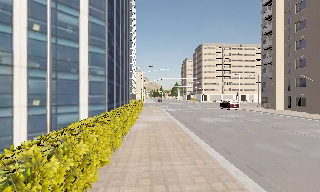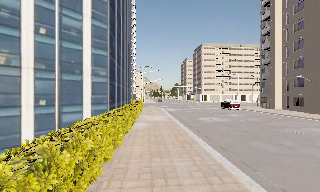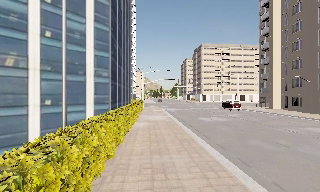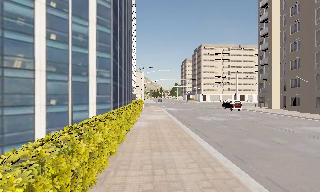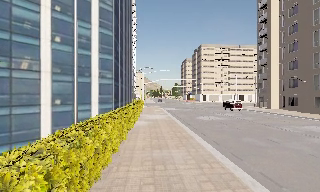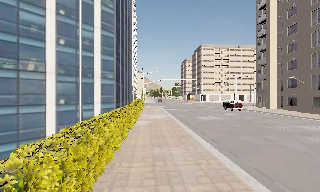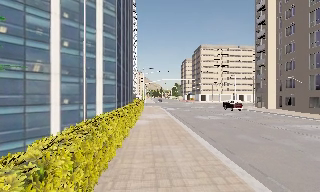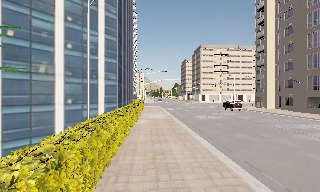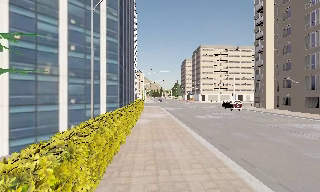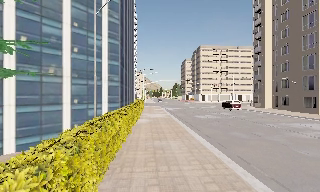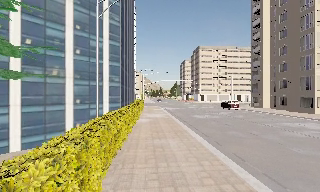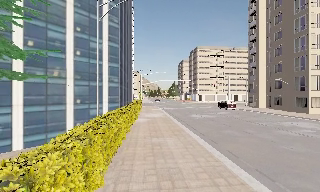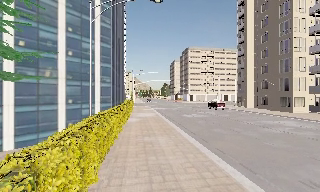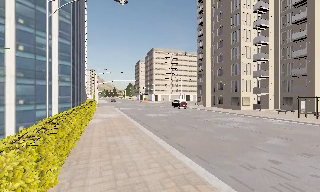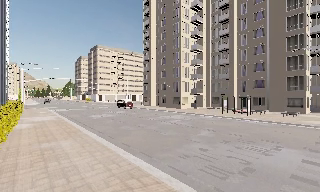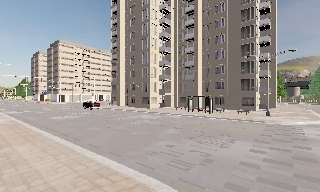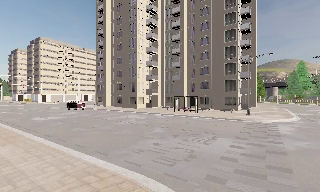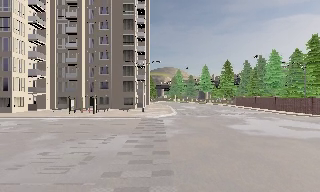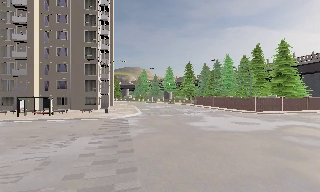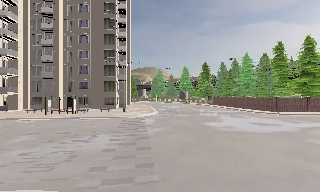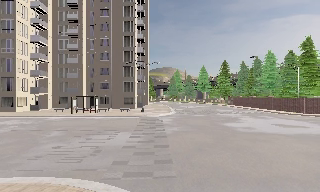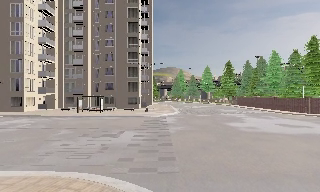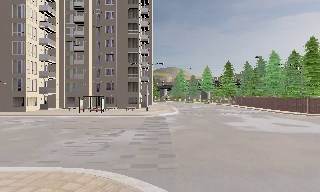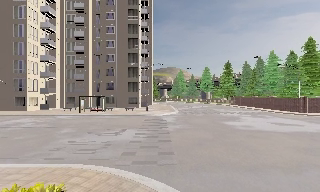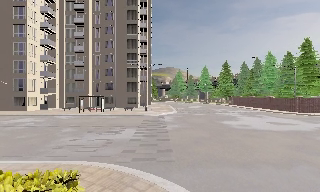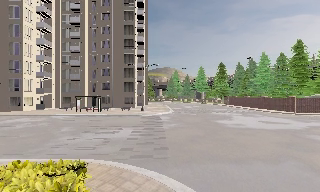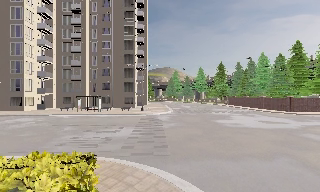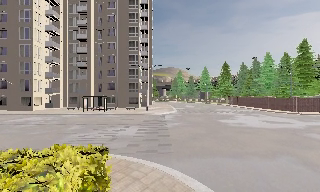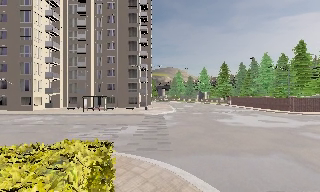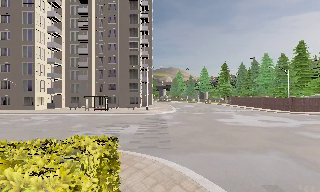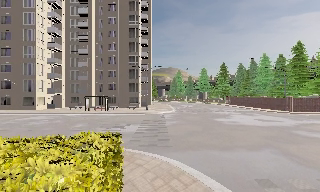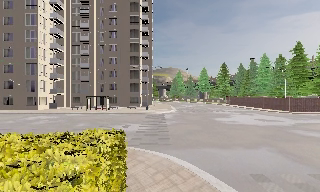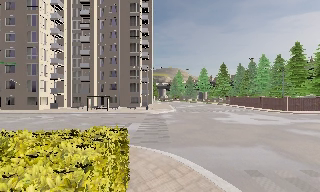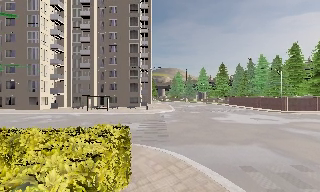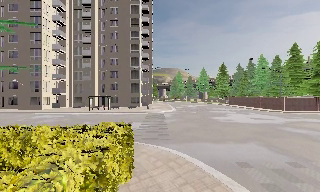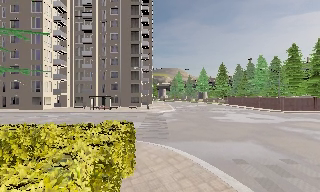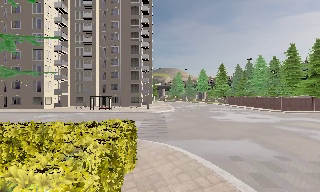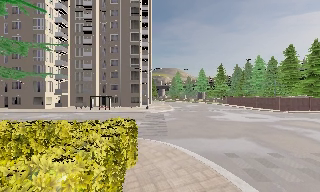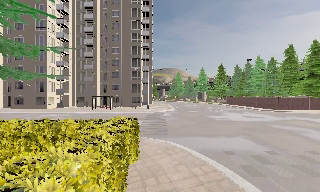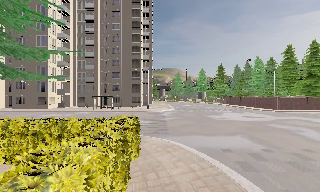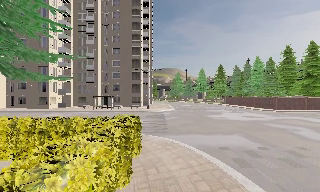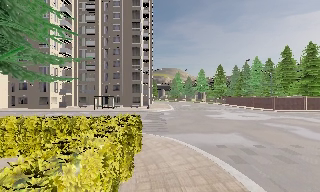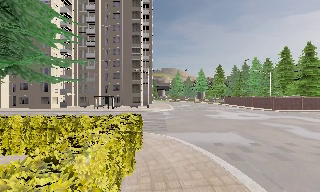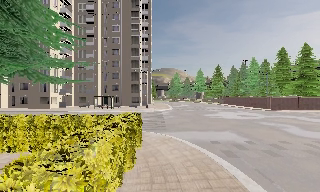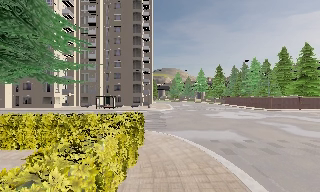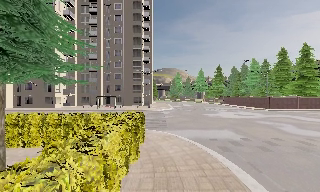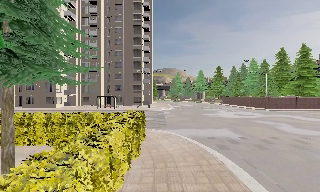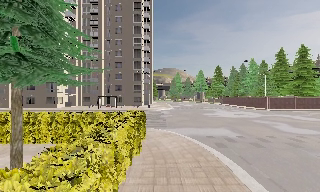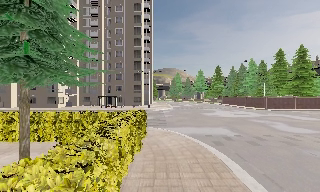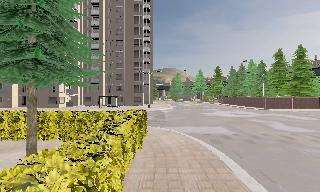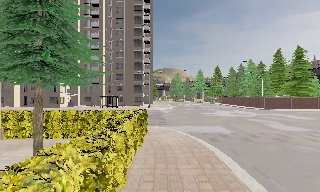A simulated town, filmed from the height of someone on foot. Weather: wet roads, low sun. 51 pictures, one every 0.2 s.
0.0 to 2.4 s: The camera travels backward, about 4 m, so what stands in front gets smaller.
2.4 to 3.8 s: The scene slides to the left, as the camera pans about 90 degrees to its right. It travels backward, about 2.5 m.
3.8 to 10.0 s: The camera travels backward, about 10 m, so what stands in front gets smaller.
The film runs backward here.
